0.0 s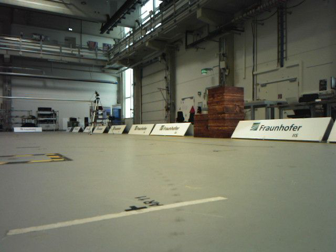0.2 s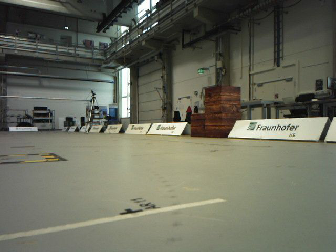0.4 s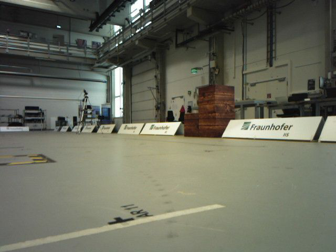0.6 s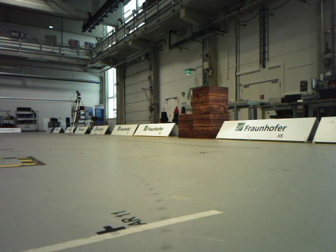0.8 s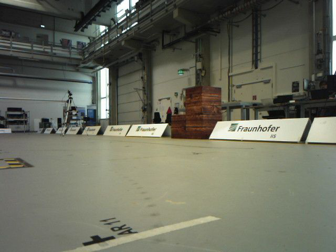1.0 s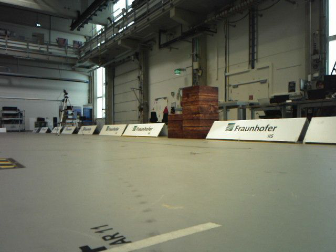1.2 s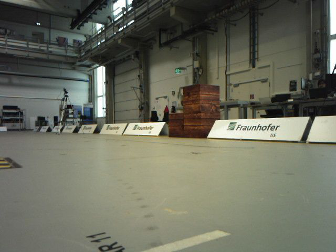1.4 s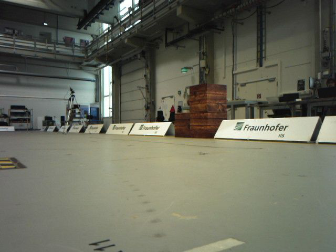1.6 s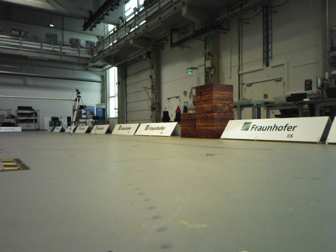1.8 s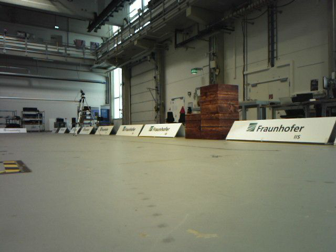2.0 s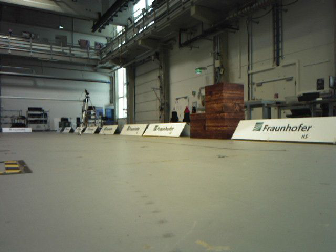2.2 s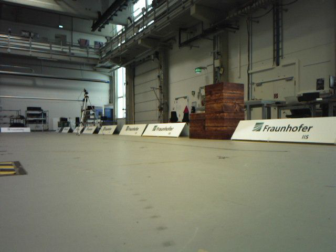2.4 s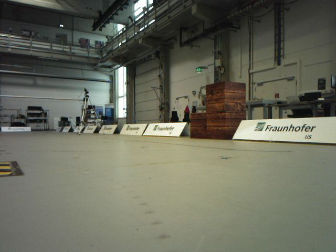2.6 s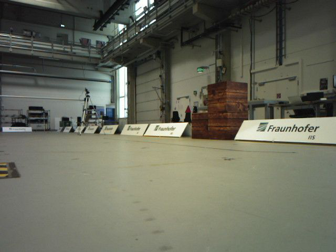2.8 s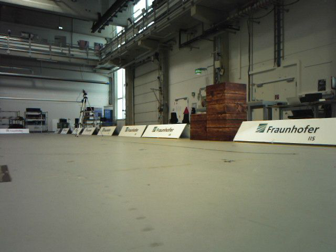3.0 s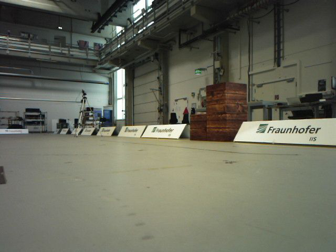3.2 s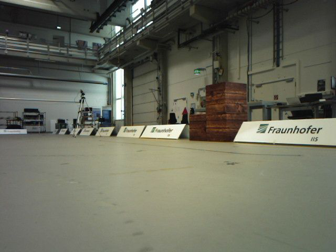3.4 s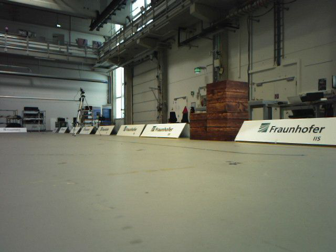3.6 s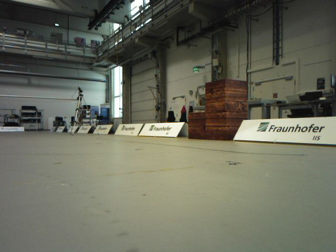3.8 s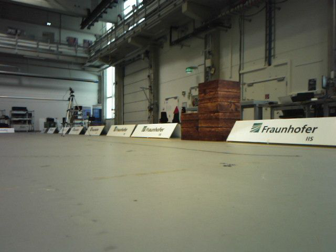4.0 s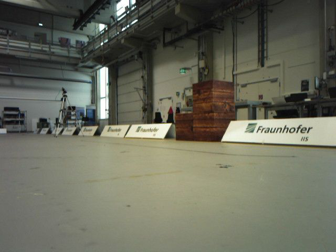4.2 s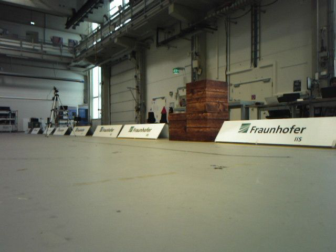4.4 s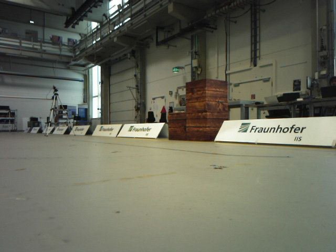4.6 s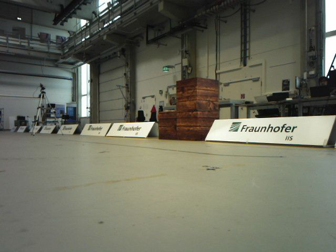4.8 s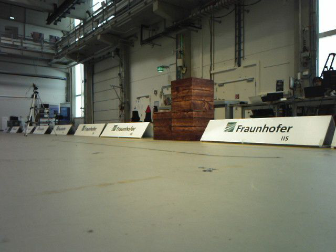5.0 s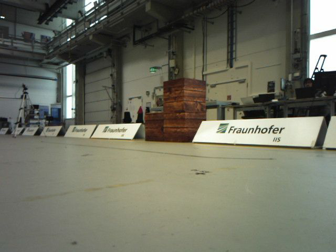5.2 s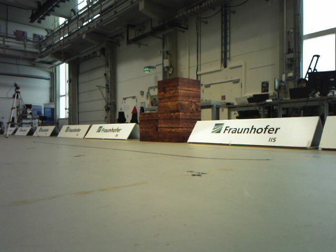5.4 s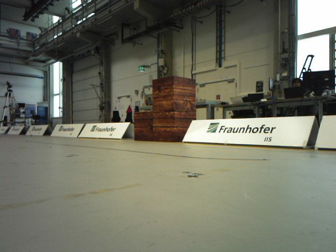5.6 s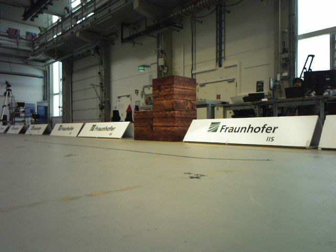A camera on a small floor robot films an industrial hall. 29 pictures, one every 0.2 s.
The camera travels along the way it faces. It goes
forward.
0.0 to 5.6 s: The camera swings to its right by about 15 degrees, and the scene slides to the left. It travels forward, about 1 m, so what stands in front looms larger.
The film runs forward here.
